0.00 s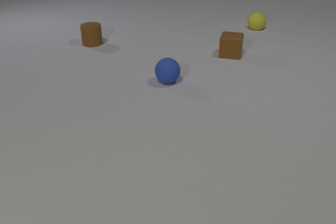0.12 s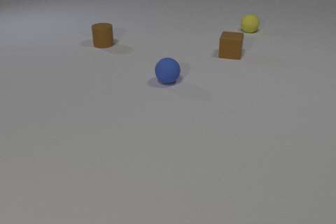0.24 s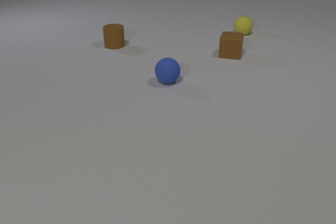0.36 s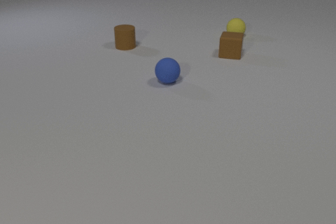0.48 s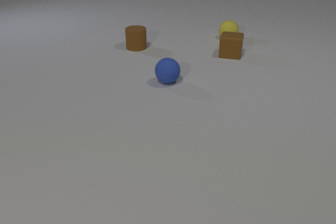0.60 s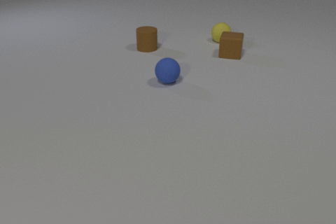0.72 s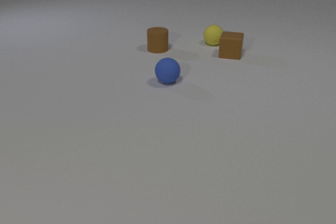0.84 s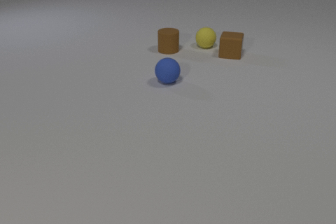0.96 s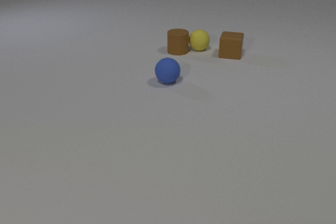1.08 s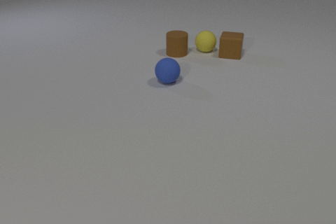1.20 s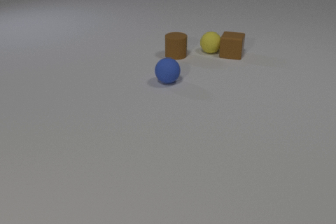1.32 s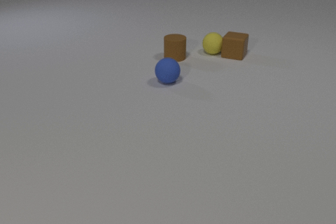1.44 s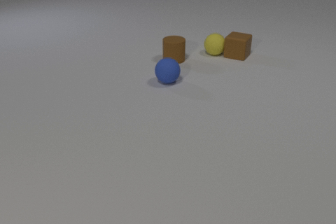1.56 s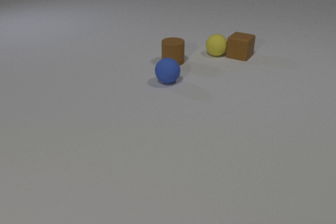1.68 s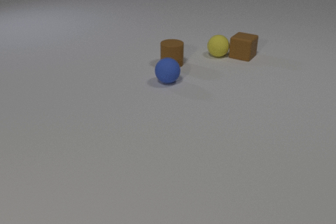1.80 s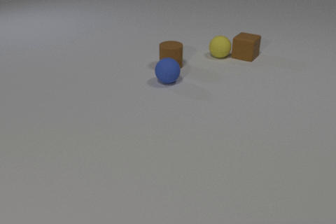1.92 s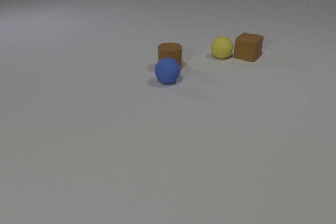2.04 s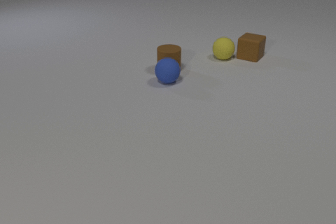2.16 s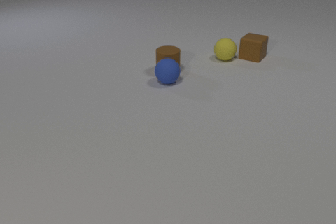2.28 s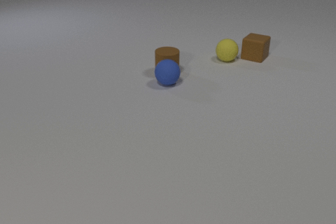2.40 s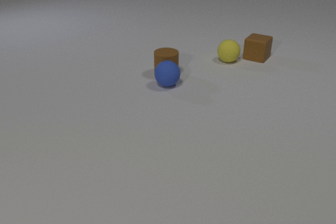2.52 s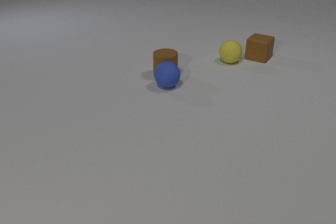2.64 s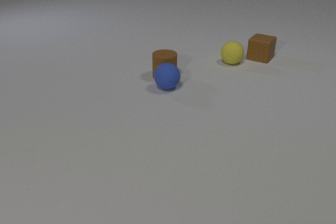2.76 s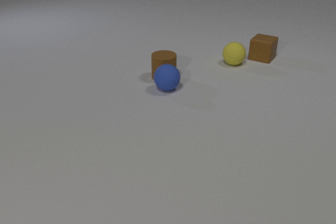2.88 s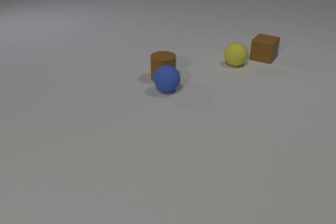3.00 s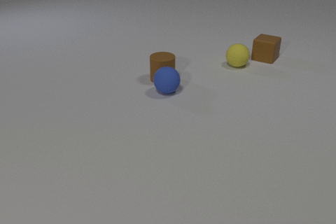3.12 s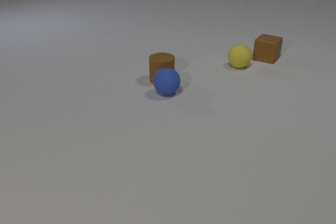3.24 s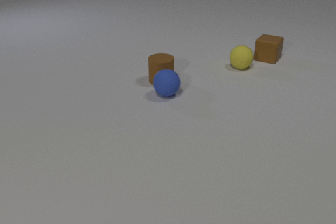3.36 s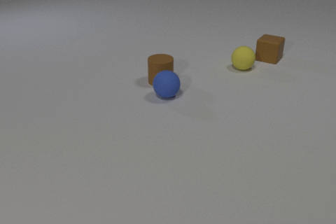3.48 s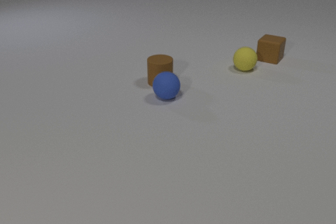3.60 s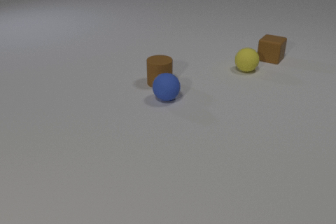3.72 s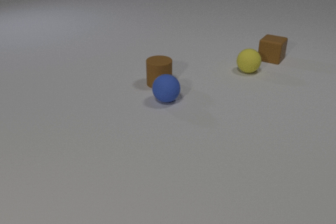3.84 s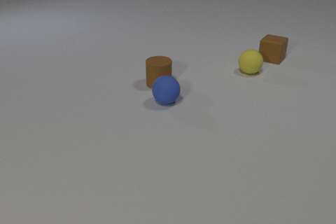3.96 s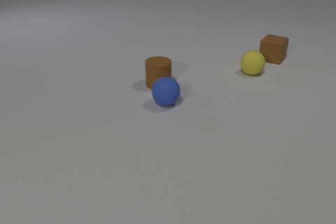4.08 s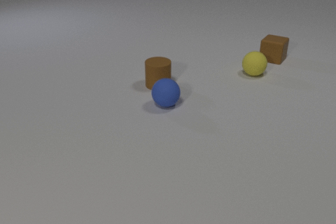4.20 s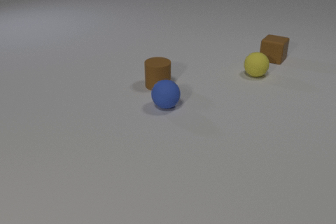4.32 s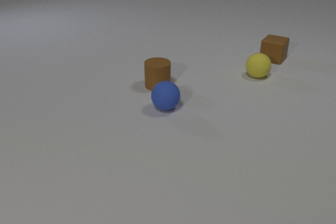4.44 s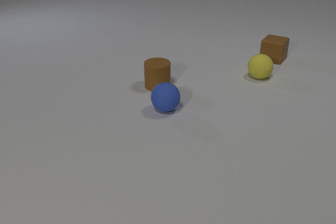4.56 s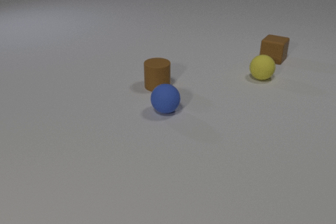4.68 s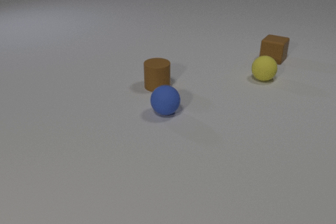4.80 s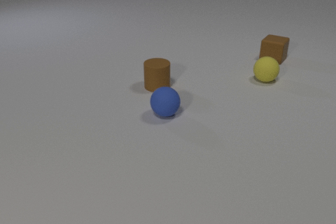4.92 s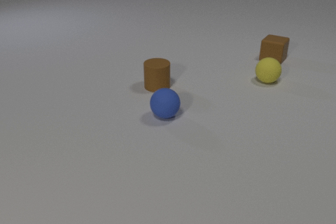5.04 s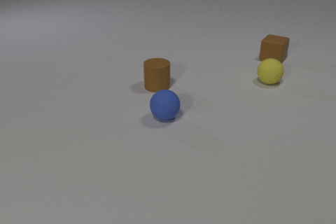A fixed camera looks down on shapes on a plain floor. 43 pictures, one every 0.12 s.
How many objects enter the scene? 0.
Are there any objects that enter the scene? no.
What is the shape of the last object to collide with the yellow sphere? cube.
0.00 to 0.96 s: The brown rubber cylinder slides to the right. The yellow rubber sphere rolls toward the camera and to the left. The brown rubber cylinder and the yellow rubber sphere collide.
0.96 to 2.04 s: The brown rubber cylinder slides toward the camera. The yellow rubber sphere rolls to the right and toward the camera. The brown rubber cube slides to the right. The yellow rubber sphere and the brown rubber cube collide.
2.04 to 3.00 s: The brown rubber cylinder slides toward the camera. The yellow rubber sphere rolls toward the camera and to the right. The brown rubber cube slides to the right. The blue rubber sphere rolls toward the camera. The brown rubber cylinder and the blue rubber sphere collide.
3.00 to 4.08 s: The brown rubber cylinder slides toward the camera. The yellow rubber sphere rolls toward the camera and to the right. The brown rubber cube slides to the right. The blue rubber sphere rolls toward the camera.
4.08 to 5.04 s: The yellow rubber sphere rolls toward the camera and to the right. The blue rubber sphere rolls toward the camera.
